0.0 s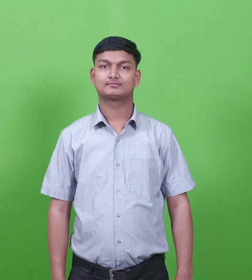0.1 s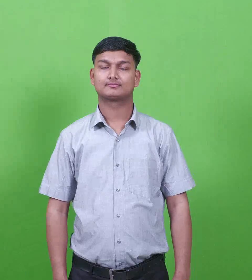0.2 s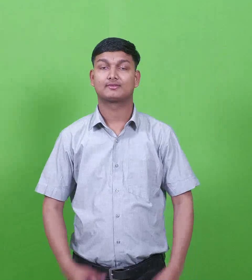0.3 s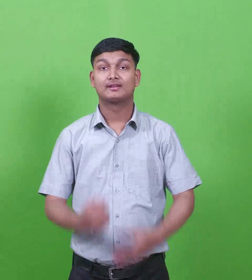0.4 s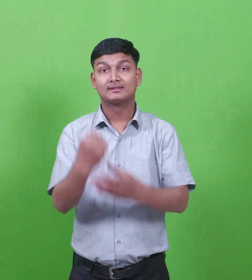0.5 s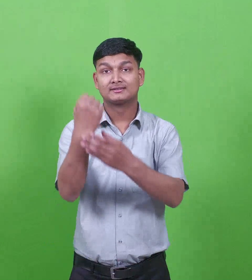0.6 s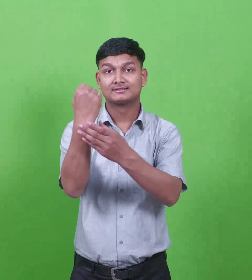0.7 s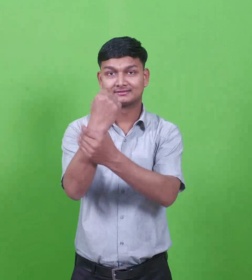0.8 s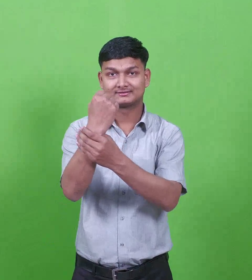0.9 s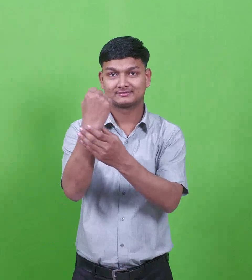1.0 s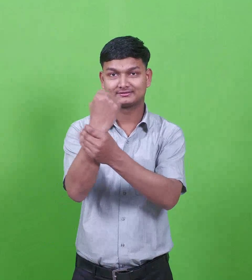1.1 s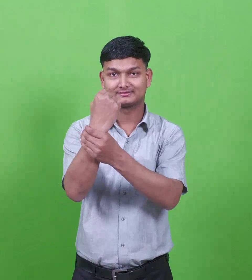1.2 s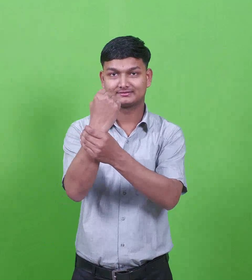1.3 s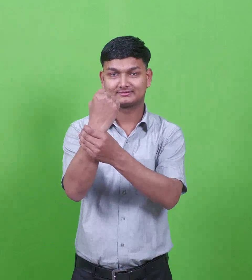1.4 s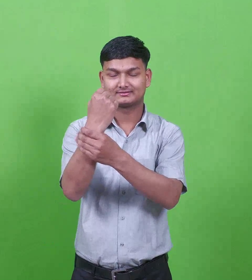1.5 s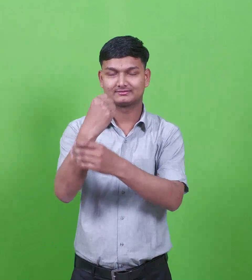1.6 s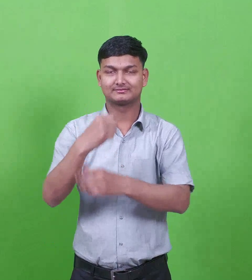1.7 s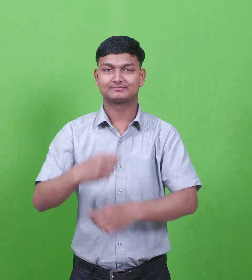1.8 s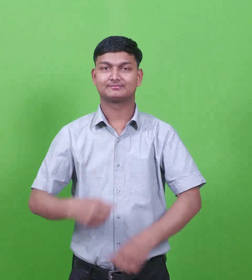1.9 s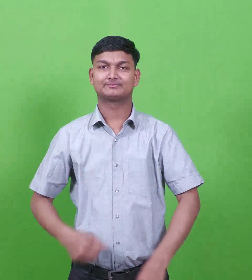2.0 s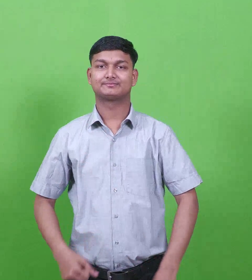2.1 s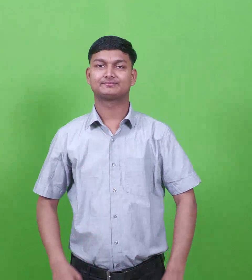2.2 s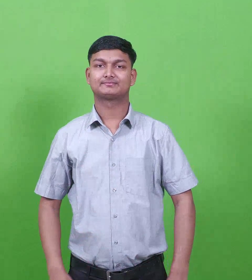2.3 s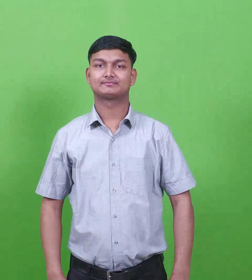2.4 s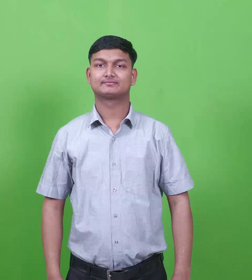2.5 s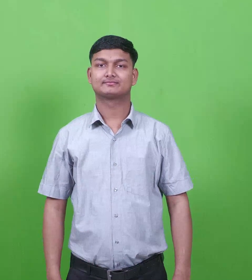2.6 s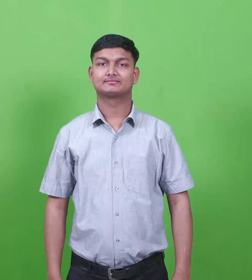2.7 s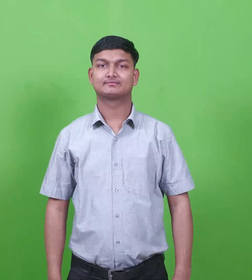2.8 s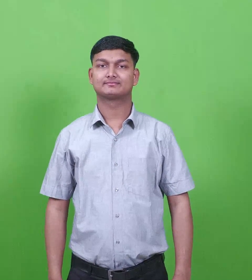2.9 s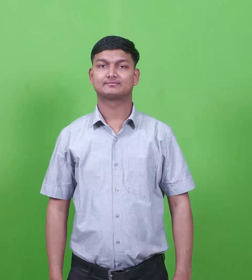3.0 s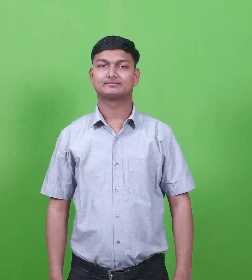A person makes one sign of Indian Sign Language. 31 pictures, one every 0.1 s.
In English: abraham
